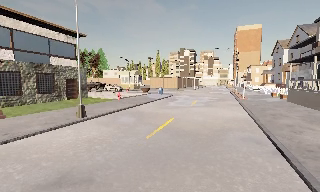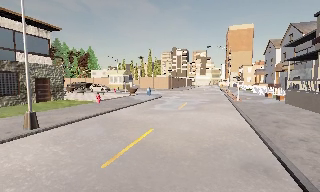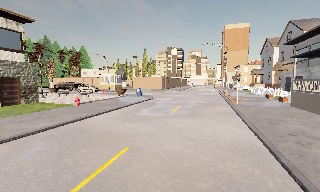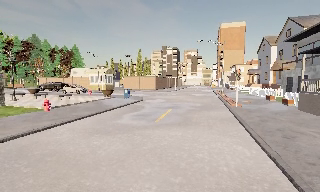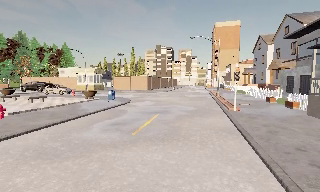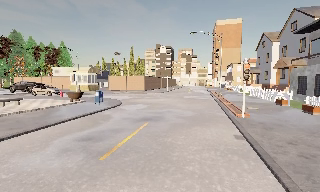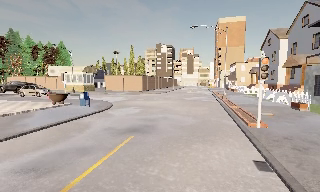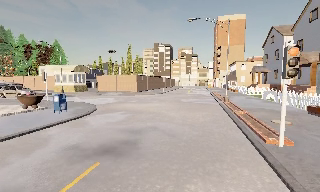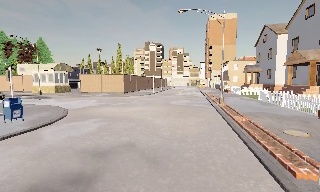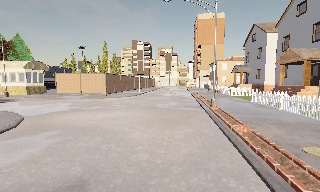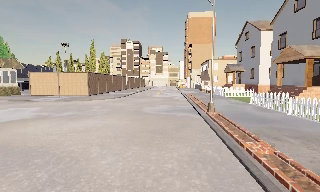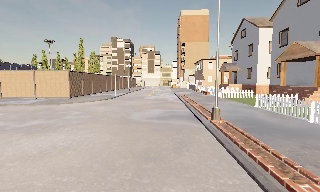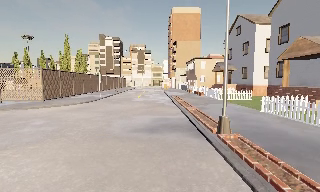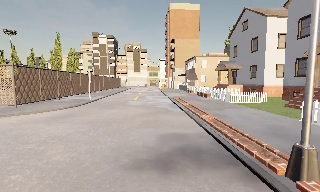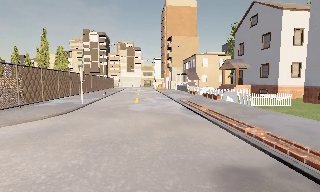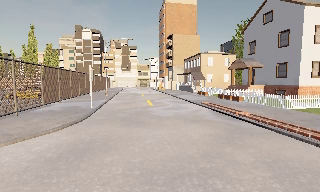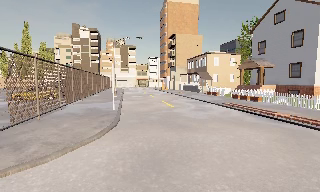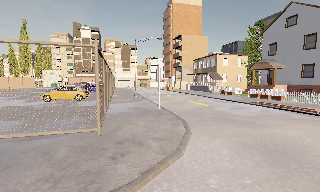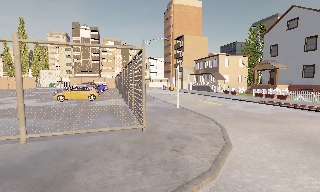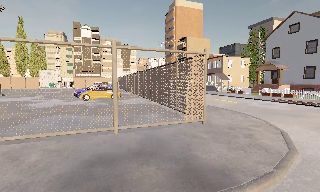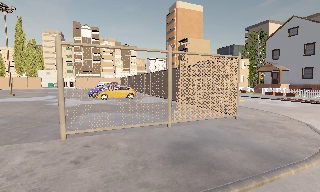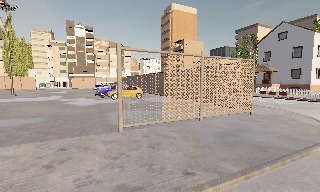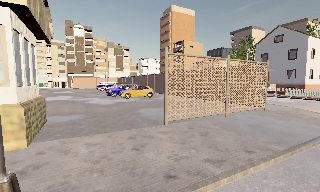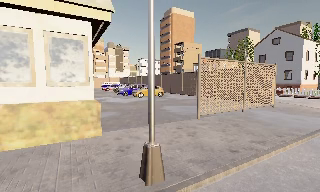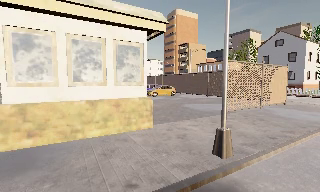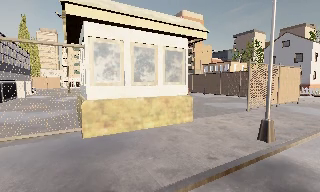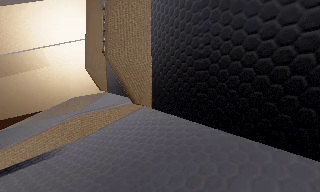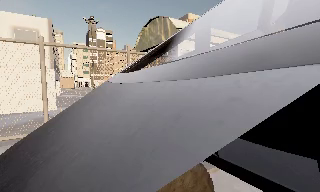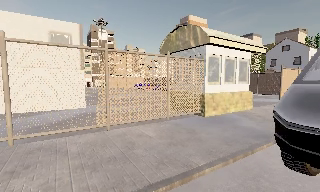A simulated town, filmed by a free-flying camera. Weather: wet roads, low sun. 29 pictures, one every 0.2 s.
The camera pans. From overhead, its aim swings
clockwise.
0.0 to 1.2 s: The camera travels forward, about 12 m, so what stands in front looms larger.
1.2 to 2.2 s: The camera pans to its right, which is clockwise from overhead, by about 15 degrees. It travels forward, about 10 m, so what stands in front looms larger.
2.2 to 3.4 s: The camera pans to its right, which is clockwise from overhead, by about 15 degrees. It travels to its left and forward, about 14 m, so close, fixed things drift to the right.
3.4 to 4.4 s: The camera pans to its right, which is clockwise from overhead, by about 15 degrees. It travels to its left, about 12 m, so close, fixed things drift to the right.
4.4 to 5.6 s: The camera travels to its left and backward, about 13 m, so close, fixed things drift to the right.
The film runs forward here.
